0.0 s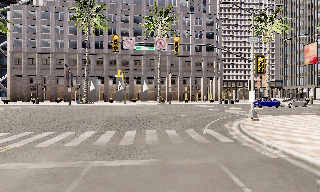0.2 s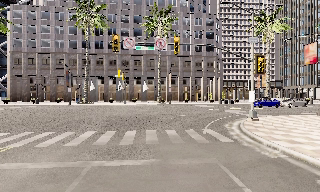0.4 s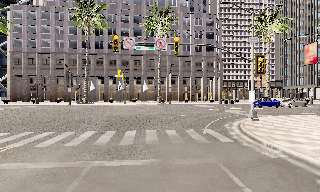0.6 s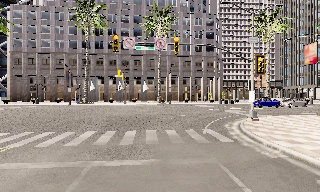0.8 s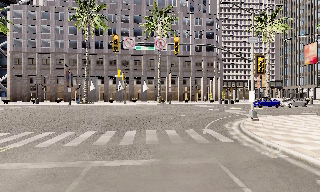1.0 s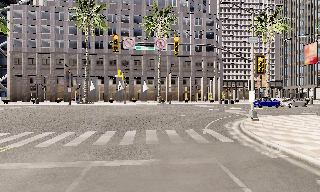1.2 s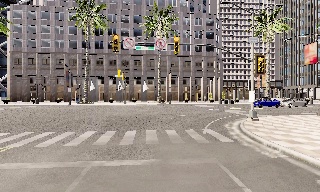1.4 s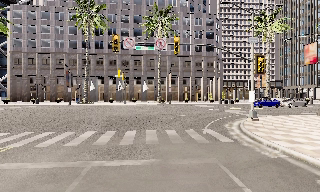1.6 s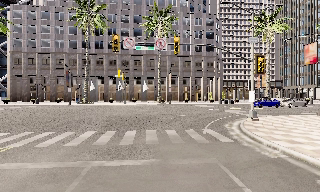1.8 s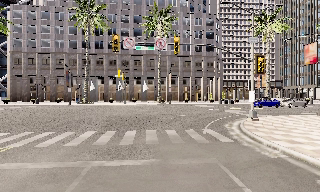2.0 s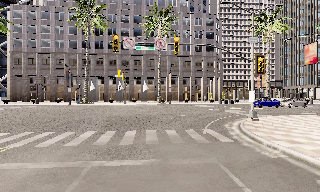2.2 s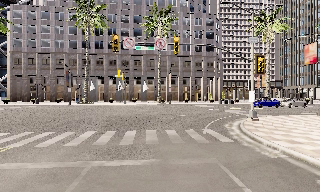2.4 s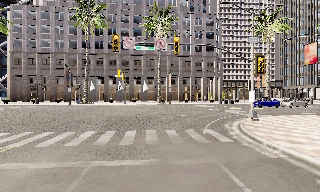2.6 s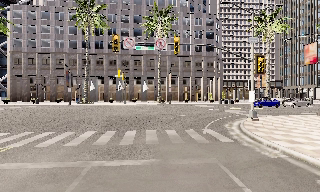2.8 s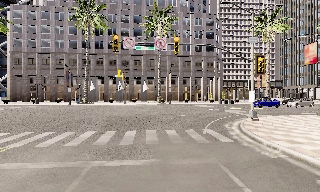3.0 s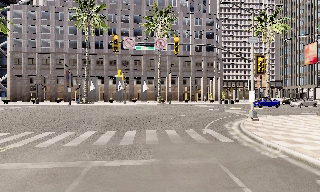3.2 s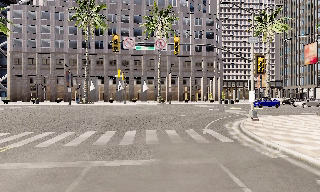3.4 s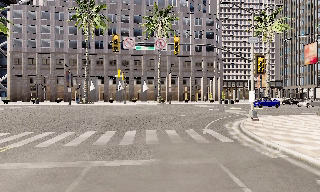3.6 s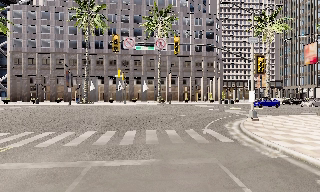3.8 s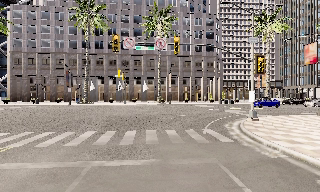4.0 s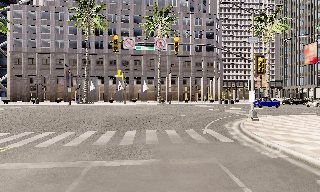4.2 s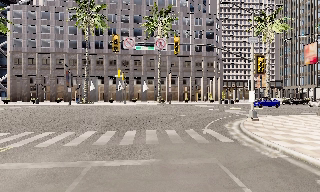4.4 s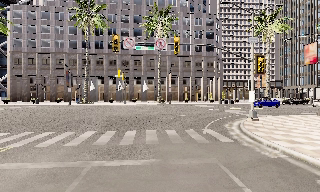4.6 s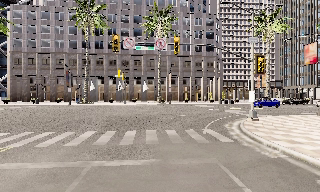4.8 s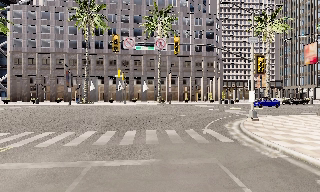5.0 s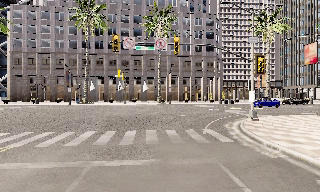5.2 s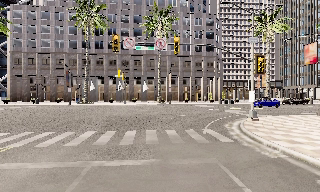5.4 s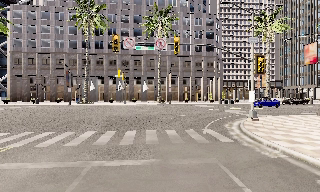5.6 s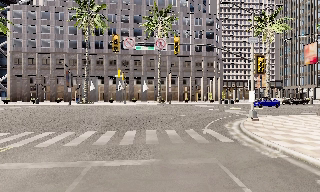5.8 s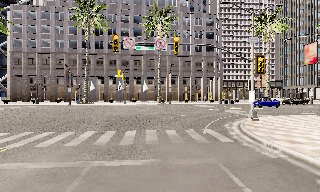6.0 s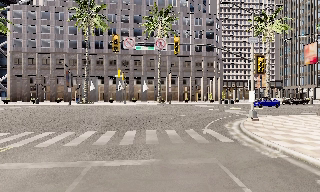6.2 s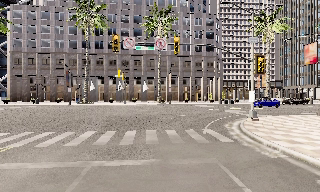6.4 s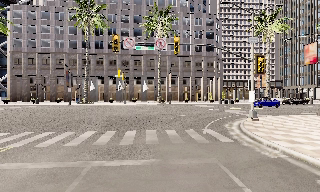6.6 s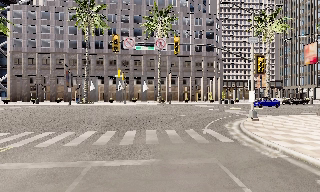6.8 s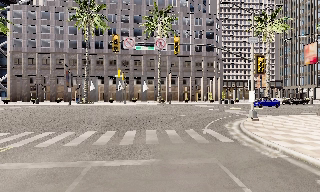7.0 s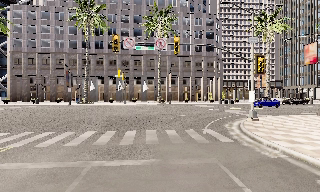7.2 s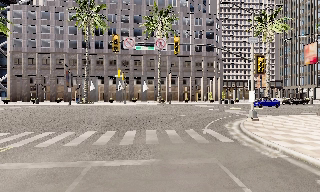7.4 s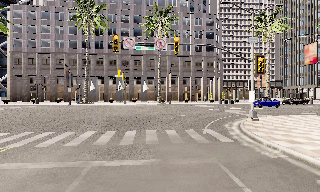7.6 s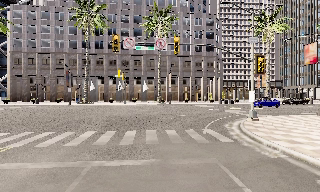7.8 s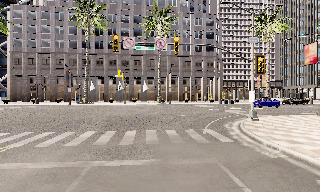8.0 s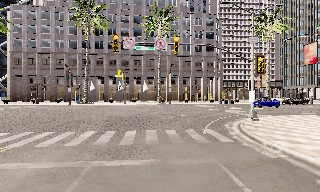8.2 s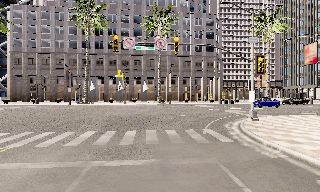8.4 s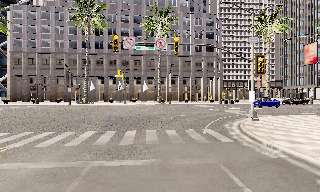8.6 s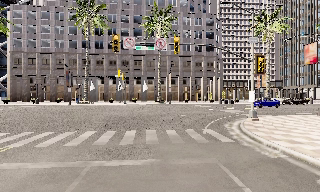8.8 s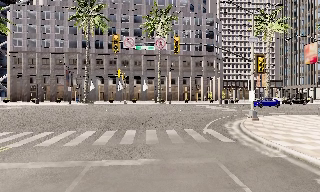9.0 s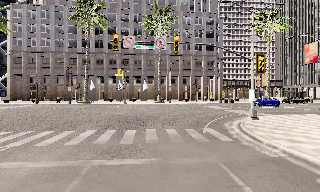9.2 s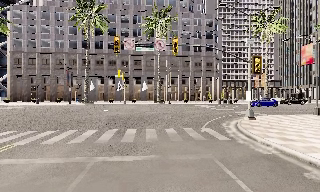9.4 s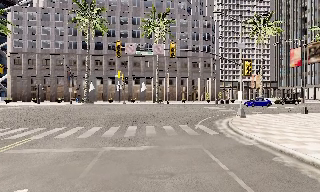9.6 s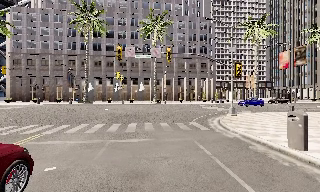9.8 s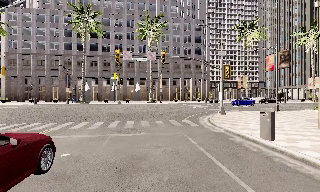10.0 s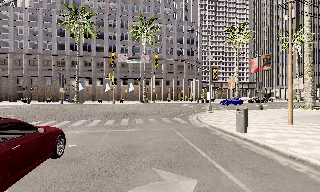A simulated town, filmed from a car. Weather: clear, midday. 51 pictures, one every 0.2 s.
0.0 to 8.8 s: The camera keeps its place and its aim.
8.8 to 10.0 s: The camera travels backward, about 4.5 m, so what stands in front gets smaller. It gains speed.
The film runs backward here.
